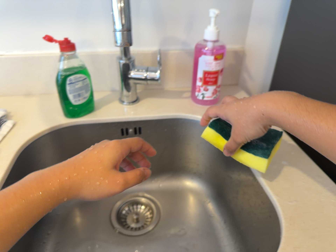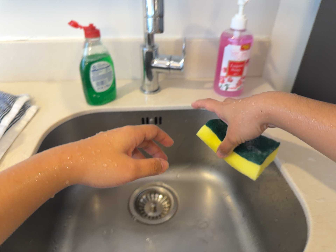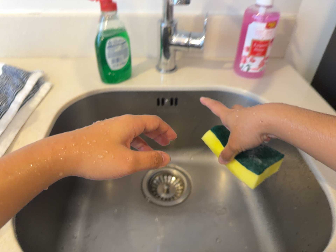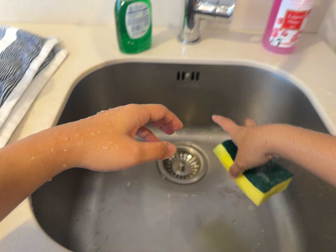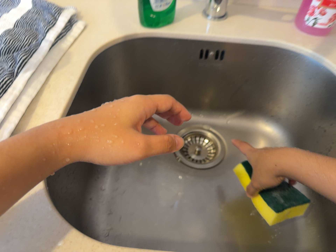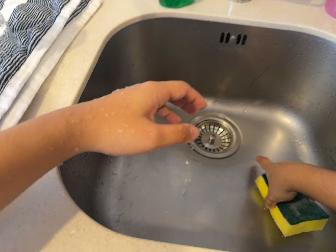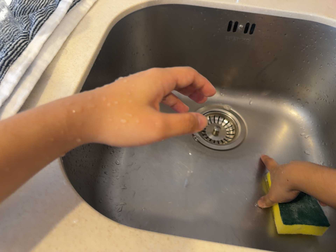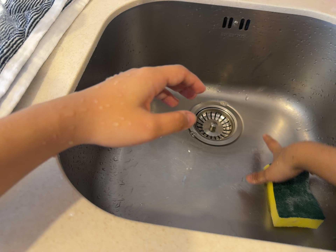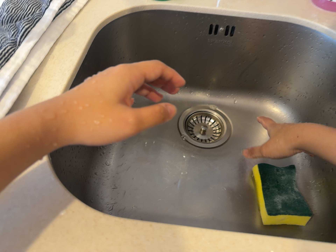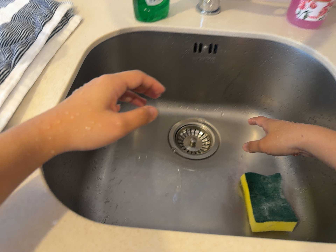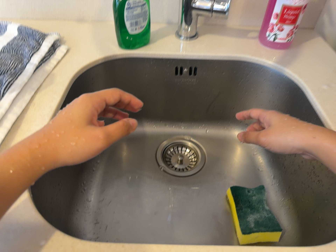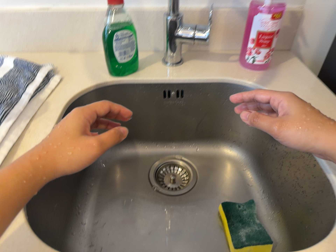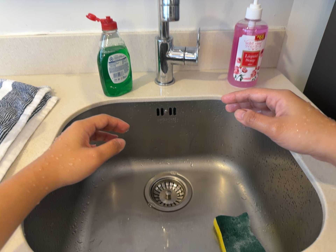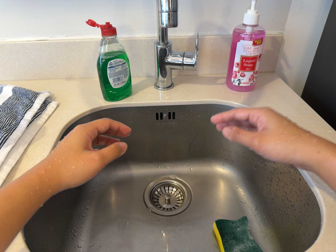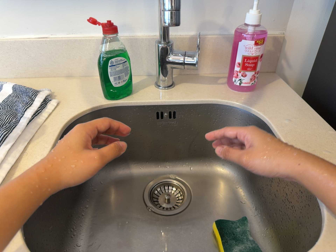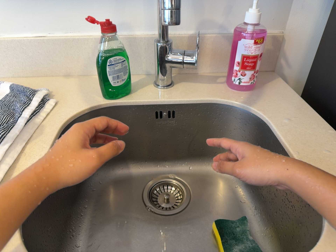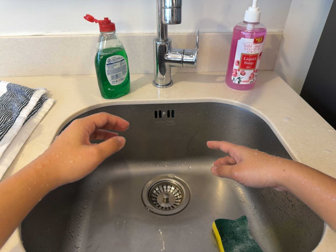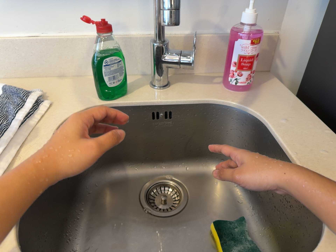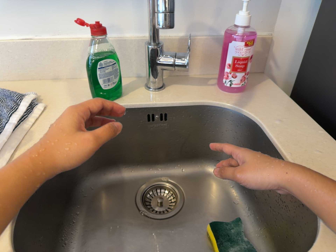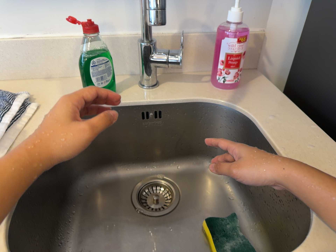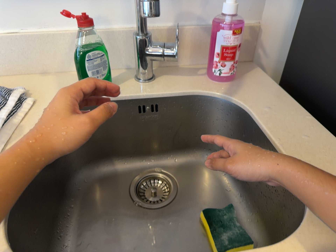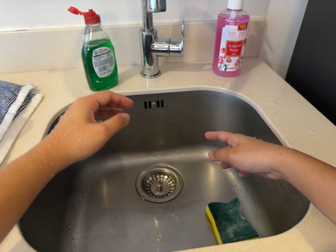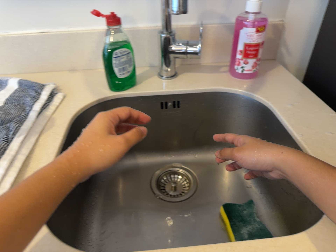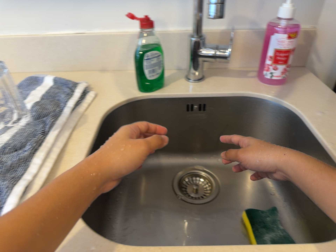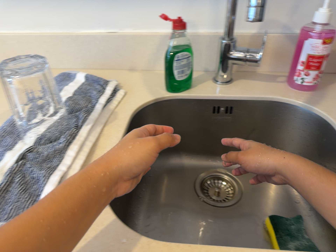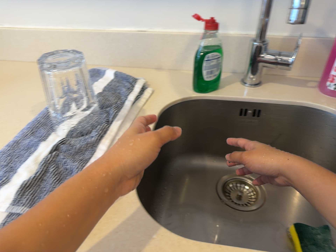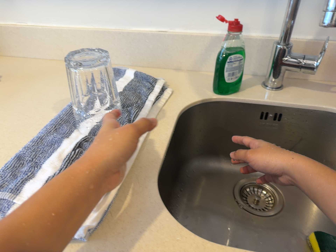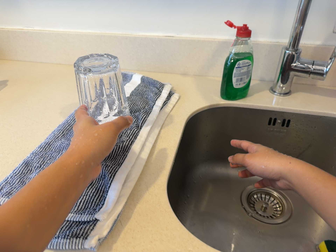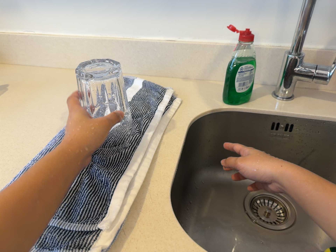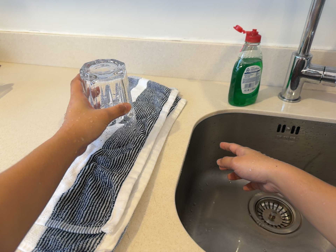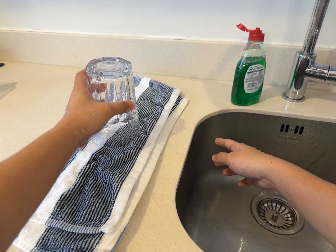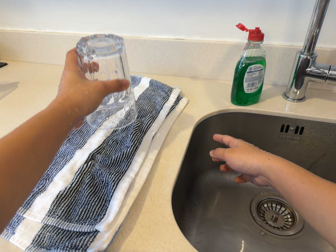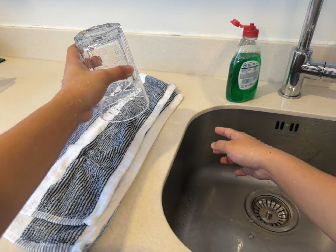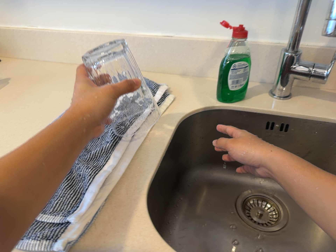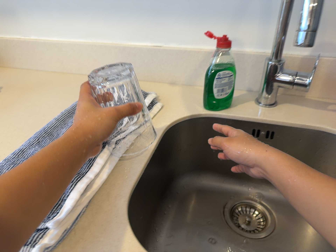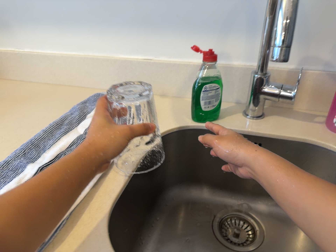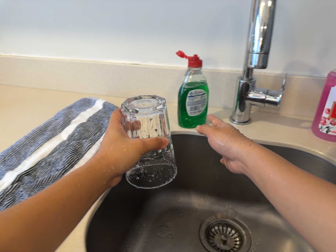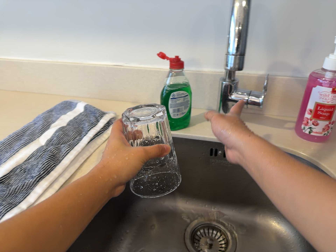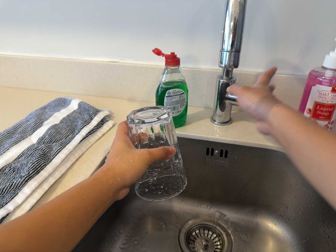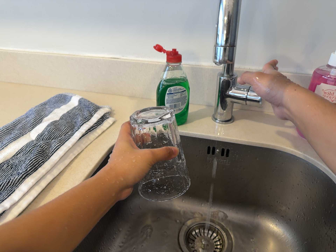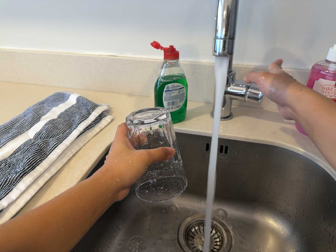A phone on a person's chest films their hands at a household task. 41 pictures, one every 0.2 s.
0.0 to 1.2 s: The scene slides to the right, as the camera pans about 10 degrees to its left. It travels forward and to its left, about 12 cm, so what stands in front looms larger. Its aim tips toward the bottom of its view by about 20 degrees, and the scene shifts upward. It rolls about its line of sight by about 15 degrees, and the scene rotates clockwise.
1.2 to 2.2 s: The camera travels backward, about 9 cm, so what stands in front gets smaller. Its aim tips toward the top of its view by about 15 degrees, and the scene shifts downward. It rolls about its line of sight by about 10 degrees, and the scene rotates counterclockwise.
2.2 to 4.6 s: The camera shifts only a little, or ends up much as it began.
4.6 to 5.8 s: The scene slides to the right, as the camera pans about 10 degrees to its left. It travels to its left, about 8 cm, so close, fixed things drift to the right. It rolls about its line of sight by about 10 degrees, and the scene rotates clockwise.
5.8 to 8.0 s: The camera travels to its right, about 16 cm, so close, fixed things drift to the left.
The film runs backward here.
